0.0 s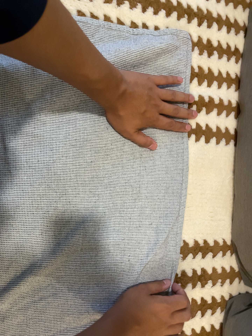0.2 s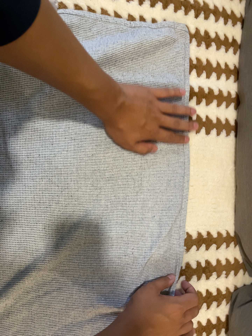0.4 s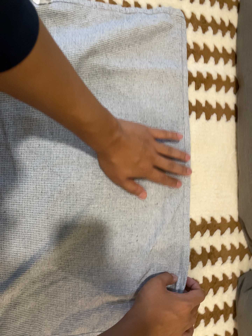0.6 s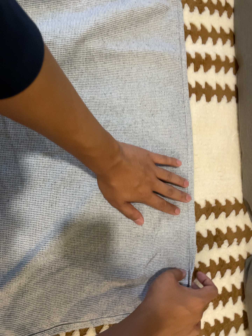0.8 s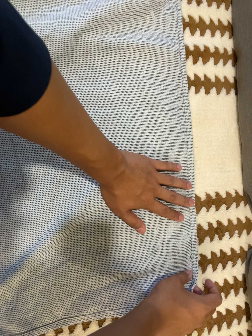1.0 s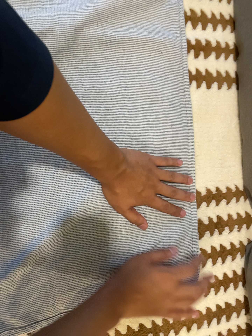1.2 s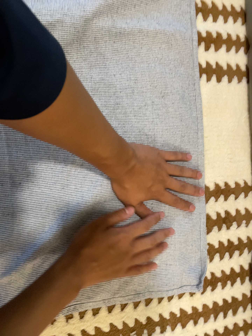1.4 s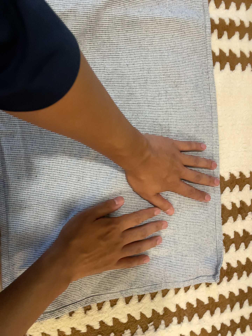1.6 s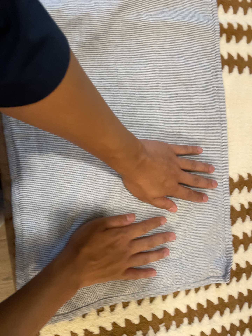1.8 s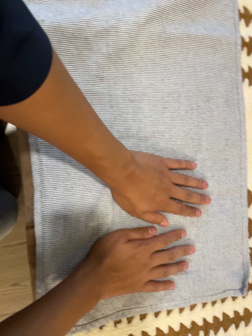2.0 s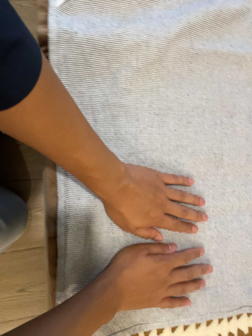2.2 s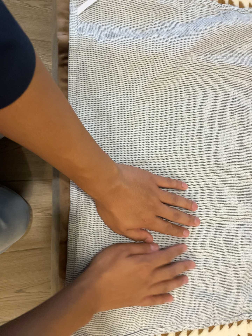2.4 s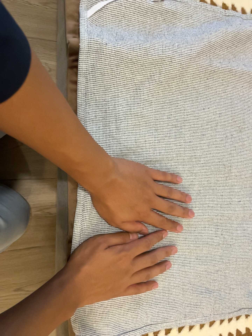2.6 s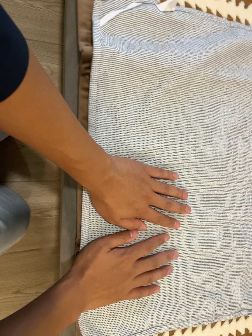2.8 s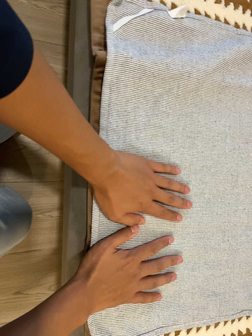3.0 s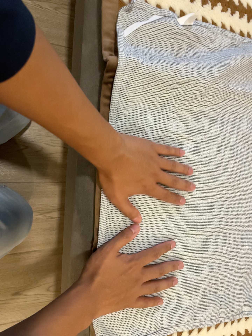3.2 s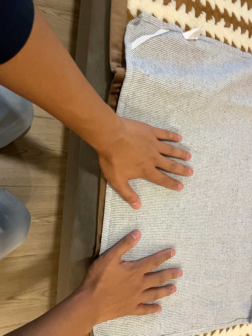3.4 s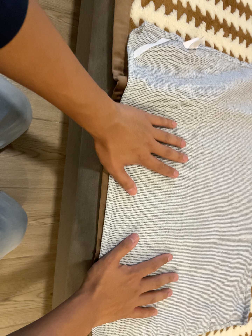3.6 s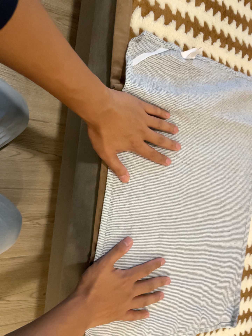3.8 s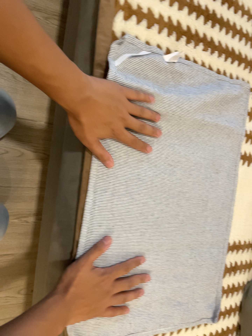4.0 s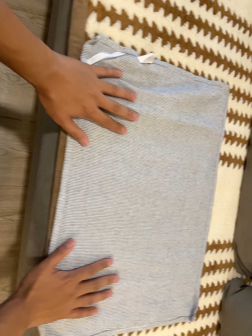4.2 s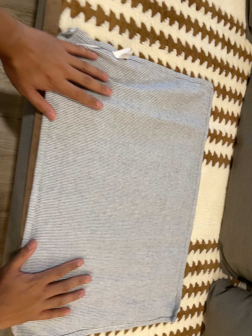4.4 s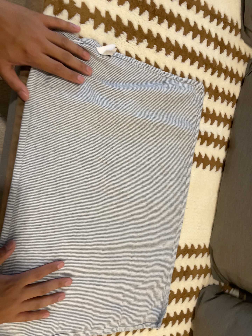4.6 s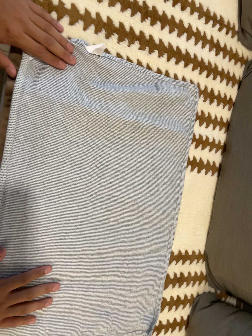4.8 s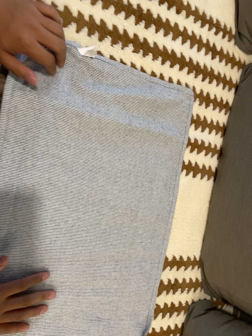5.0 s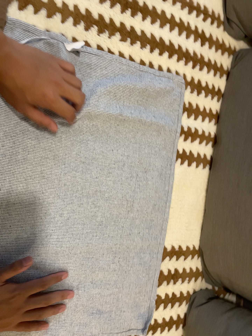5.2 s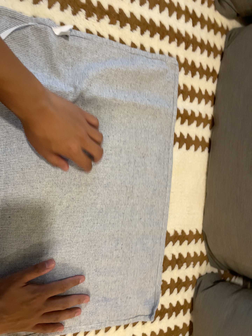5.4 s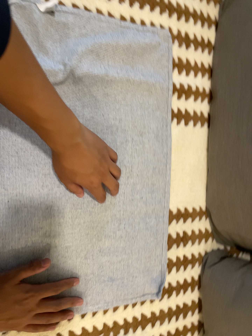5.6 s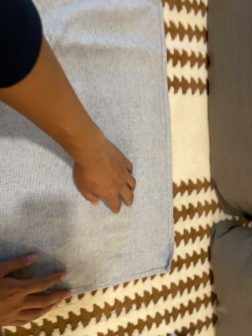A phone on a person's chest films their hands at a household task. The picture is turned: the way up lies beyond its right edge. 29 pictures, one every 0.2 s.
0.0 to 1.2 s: The camera travels toward the bottom of its view, about 6 cm, so close, fixed things drift upward.
1.2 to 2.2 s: The camera travels to its left, about 16 cm, so close, fixed things drift to the right.
2.2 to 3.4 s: The camera pans to its right by about 10 degrees. It travels to its left, about 16 cm.
3.4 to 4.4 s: The camera travels to its right, about 16 cm, so close, fixed things drift to the left.
4.4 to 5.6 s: The camera travels to its right, toward the bottom of its view and forward, about 14 cm. It rolls about its line of sight by about 15 degrees, and the scene rotates counterclockwise.
The film runs forward here.
